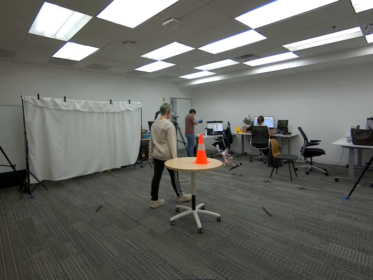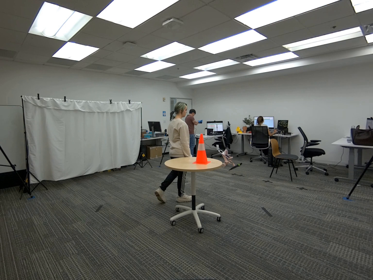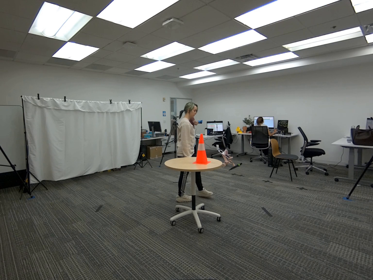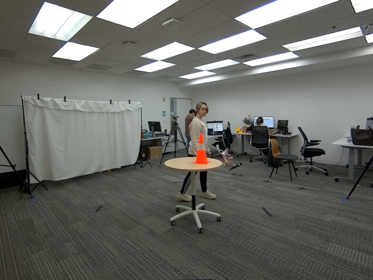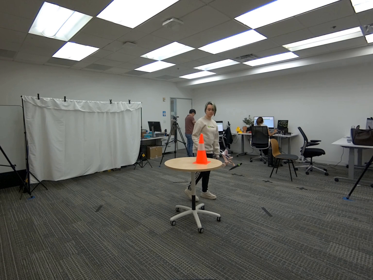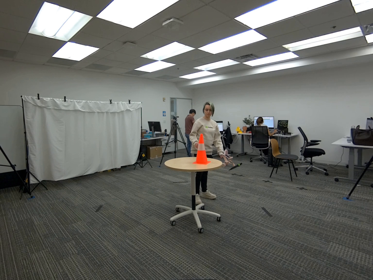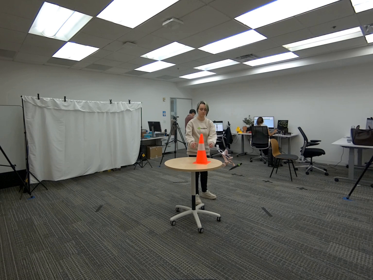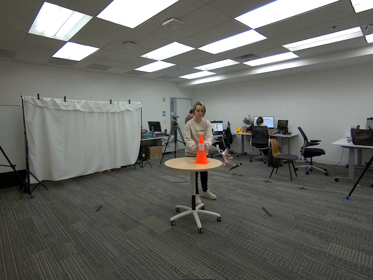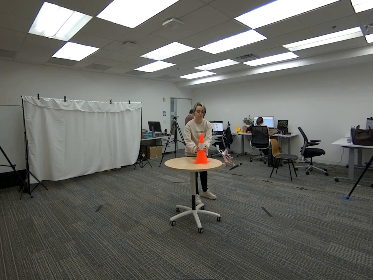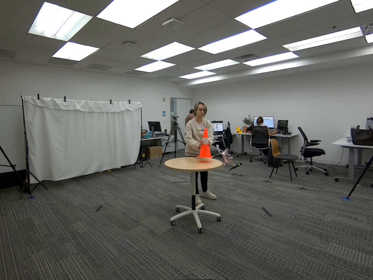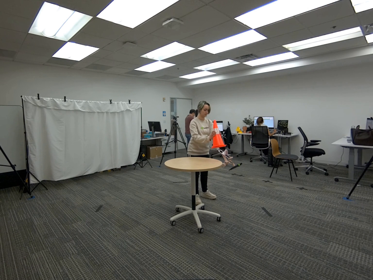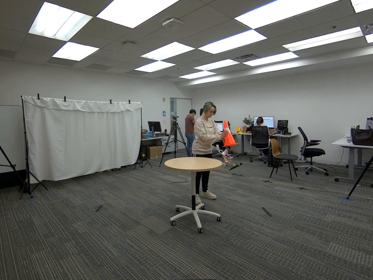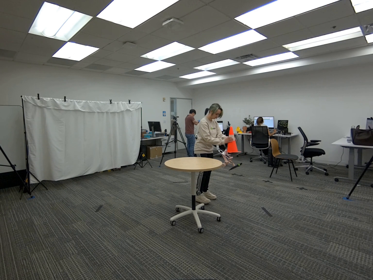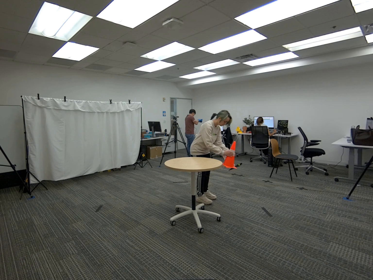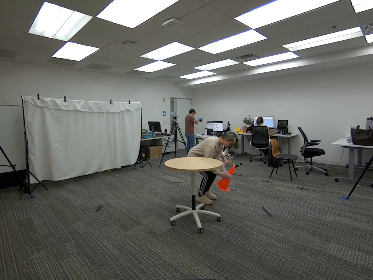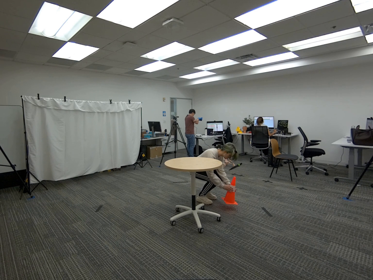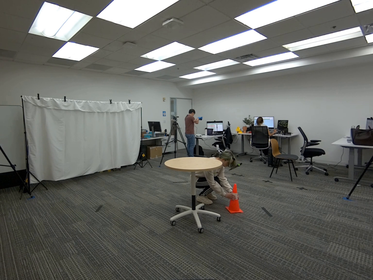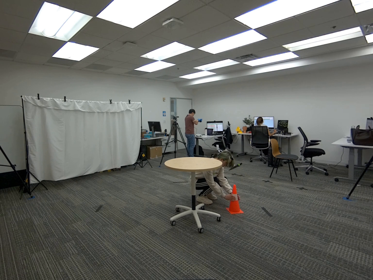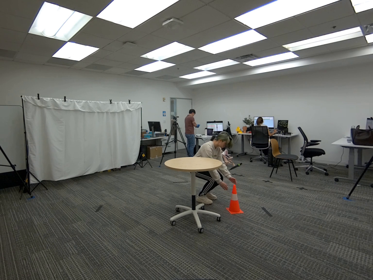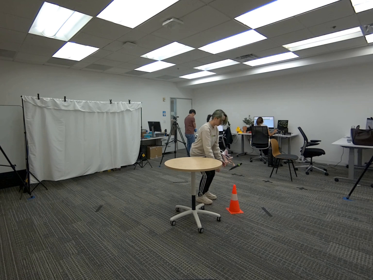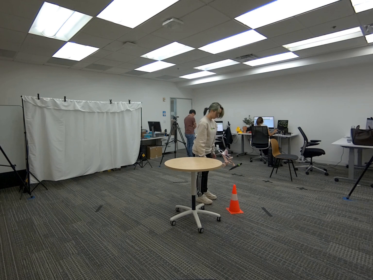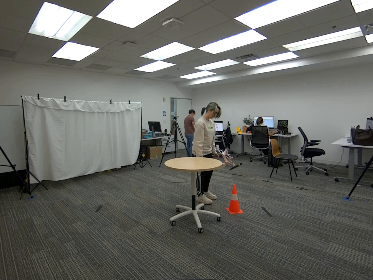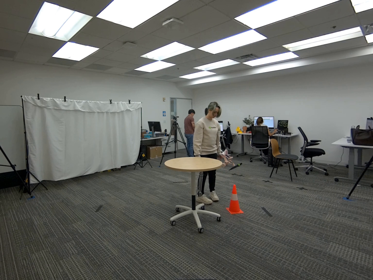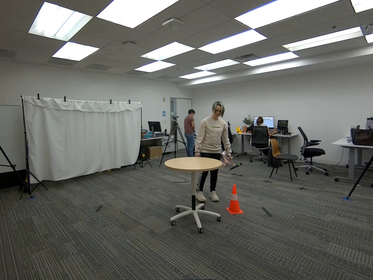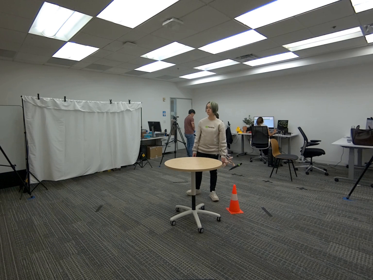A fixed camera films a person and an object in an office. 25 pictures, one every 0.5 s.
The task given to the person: Walk over to the traffic cone on the tround table, pick up the cone with both hands and place it on the ground.
